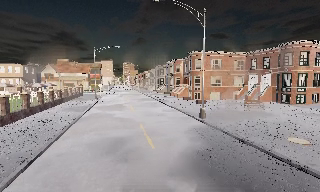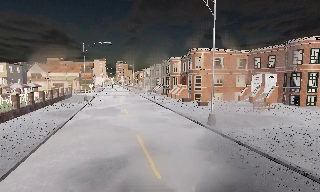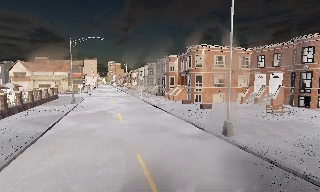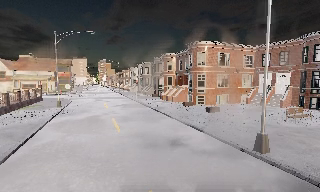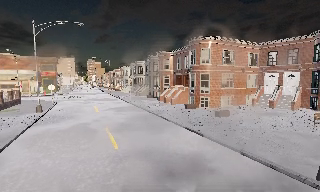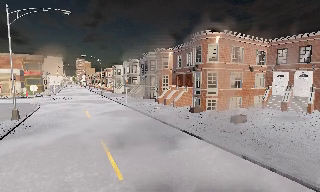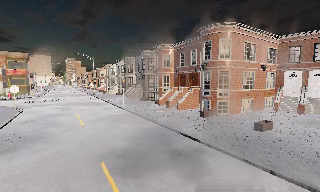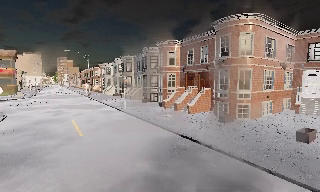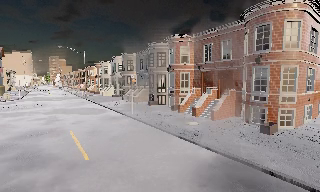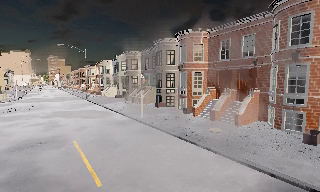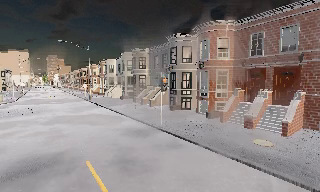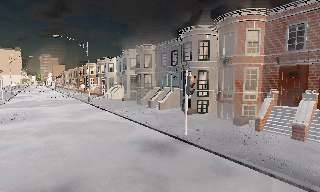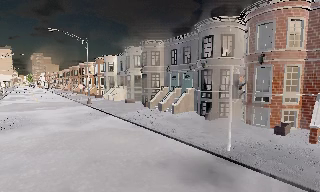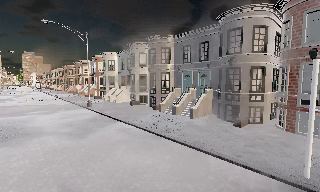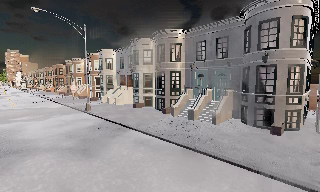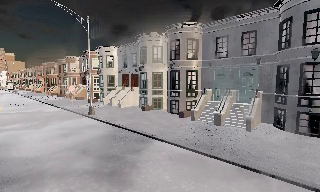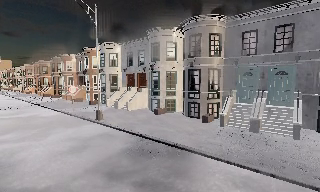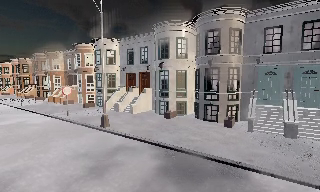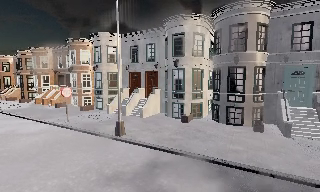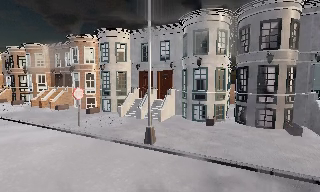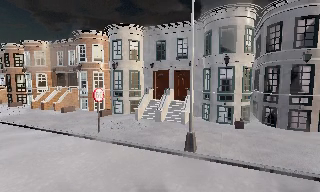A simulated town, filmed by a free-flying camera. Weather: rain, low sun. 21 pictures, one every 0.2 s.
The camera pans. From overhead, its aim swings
clockwise.
0.0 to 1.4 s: The camera pans to its right, which is clockwise from overhead, by about 20 degrees. It travels forward and to its left, about 15 m, so what stands in front looms larger.
1.4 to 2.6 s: The camera travels forward and to its left, about 14 m, so what stands in front looms larger.
2.6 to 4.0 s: The camera pans to its right, which is clockwise from overhead, by about 25 degrees. It travels to its left and forward, about 16 m, so close, fixed things drift to the right.
The film runs backward here.
